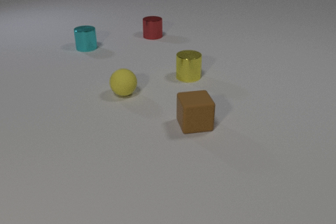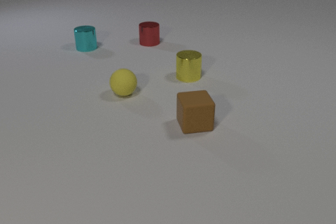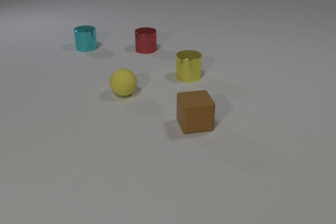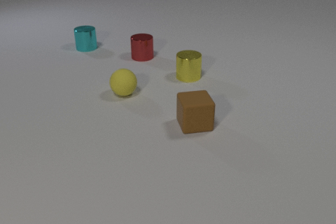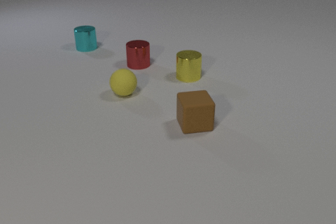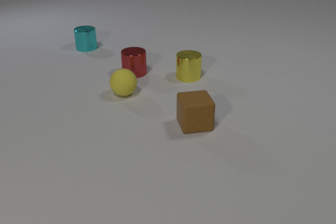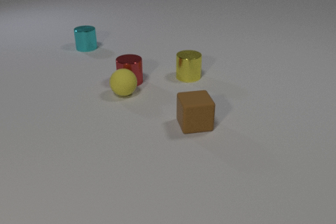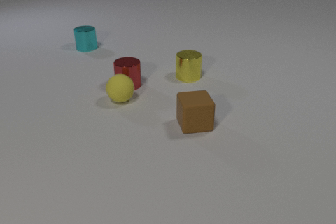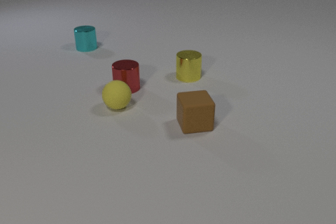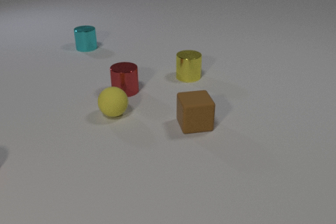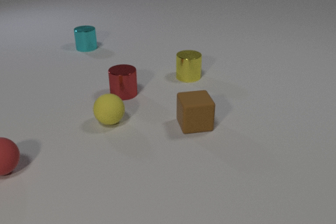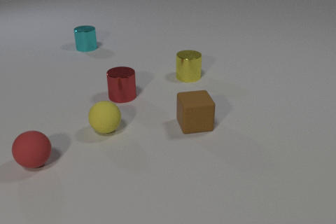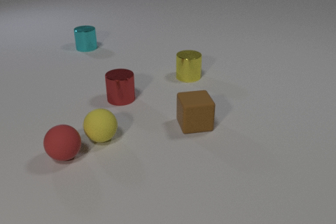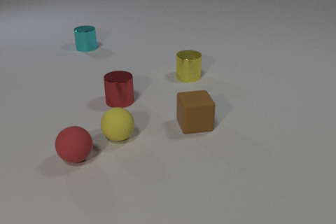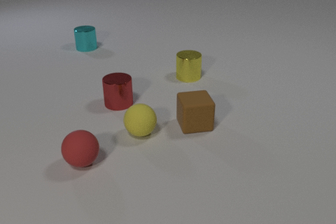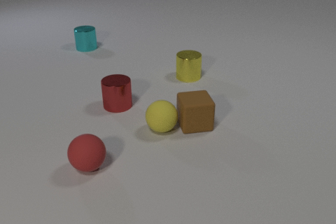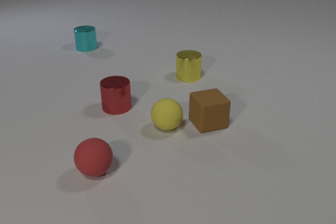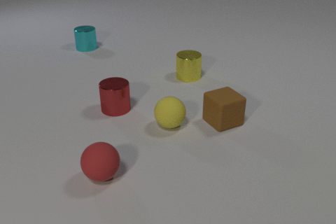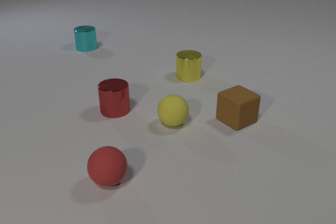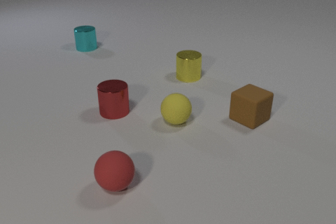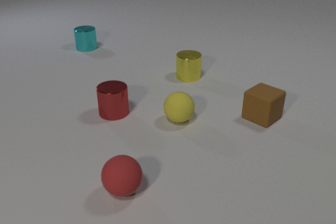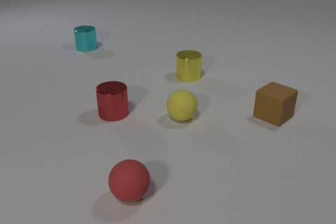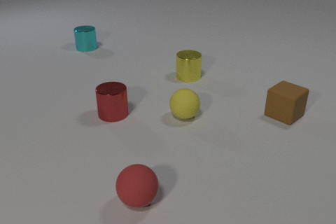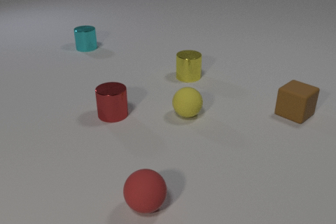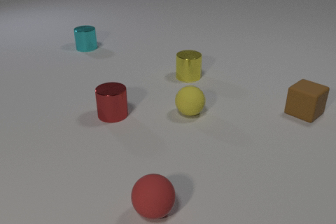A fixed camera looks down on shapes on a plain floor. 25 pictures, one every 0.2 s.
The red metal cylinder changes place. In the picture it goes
toward the camera.
The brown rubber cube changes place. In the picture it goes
to the right.
0.0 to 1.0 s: The red metal cylinder slides toward the camera.
1.0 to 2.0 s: The red metal cylinder slides toward the camera. The yellow rubber sphere rolls toward the camera. The red rubber sphere comes in at the left edge, rolls to the right. The red metal cylinder and the yellow rubber sphere collide.
2.0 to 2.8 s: The red metal cylinder slides toward the camera. The yellow rubber sphere rolls to the right and toward the camera. The red rubber sphere rolls to the right. The yellow rubber sphere and the red rubber sphere collide.
2.8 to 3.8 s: The red metal cylinder slides toward the camera. The yellow rubber sphere rolls to the right and away from the camera. The red rubber sphere rolls toward the camera and to the right. The brown rubber cube slides to the right, spins counterclockwise seen from above by about 30 degrees, its near face sliding to the right. The yellow rubber sphere and the brown rubber cube collide.
3.8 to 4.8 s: The red metal cylinder slides toward the camera. The yellow rubber sphere rolls away from the camera and to the right. The red rubber sphere rolls toward the camera and to the right. The brown rubber cube slides to the right and away from the camera.
How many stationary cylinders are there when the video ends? 3.
What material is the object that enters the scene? rubber.
What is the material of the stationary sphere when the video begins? rubber.
